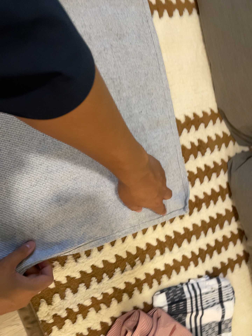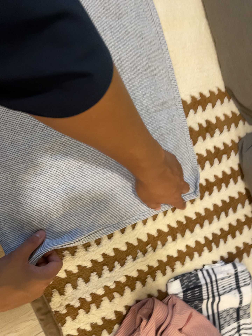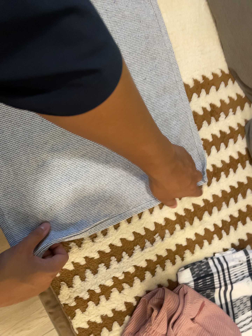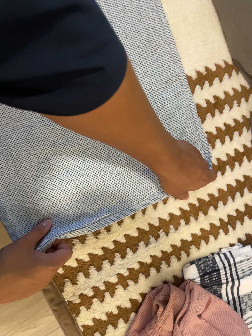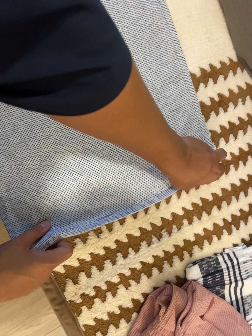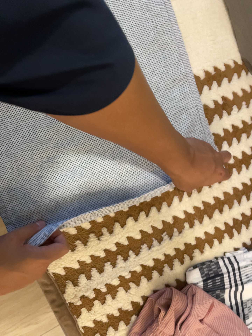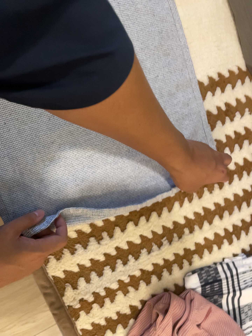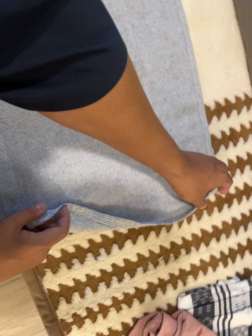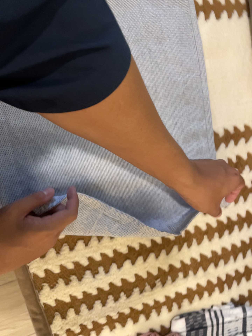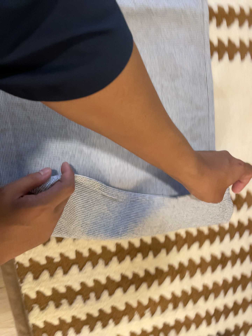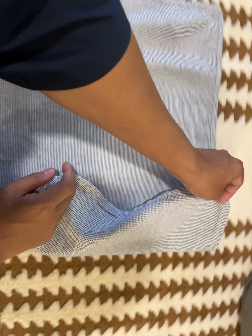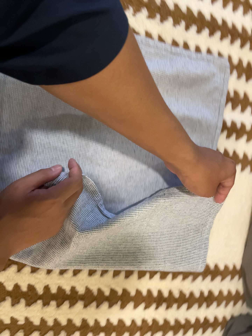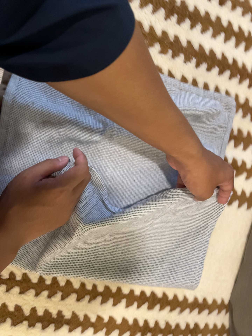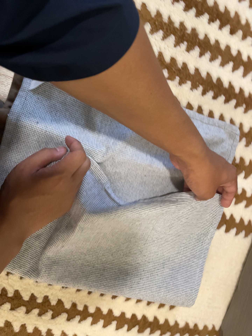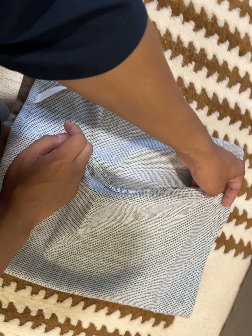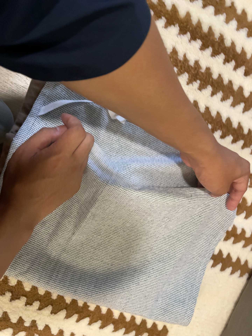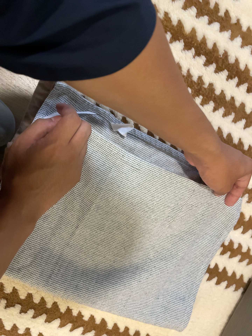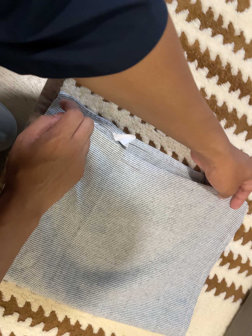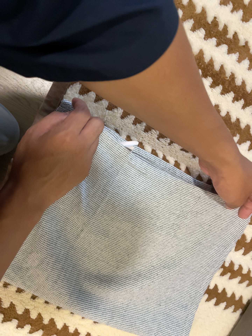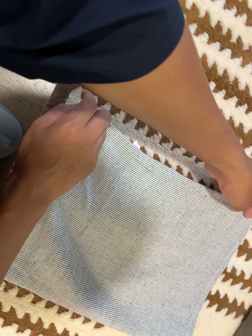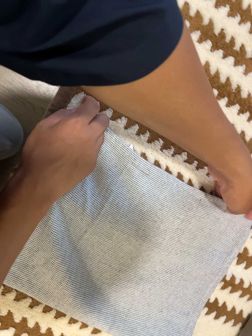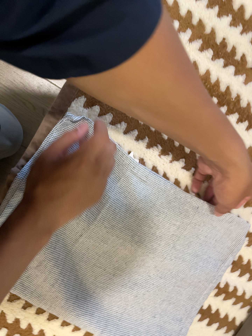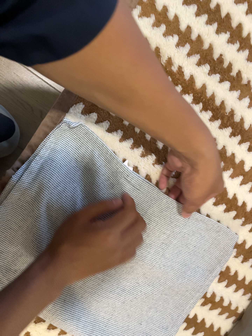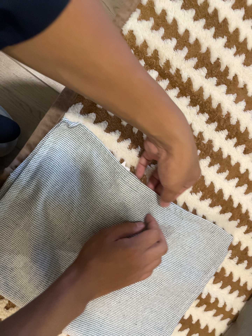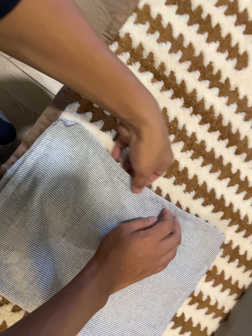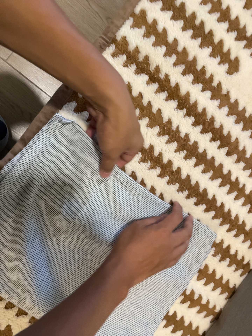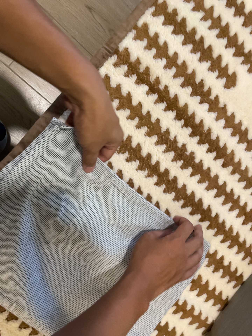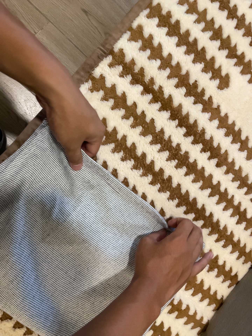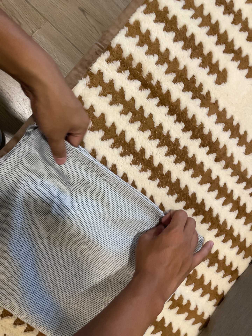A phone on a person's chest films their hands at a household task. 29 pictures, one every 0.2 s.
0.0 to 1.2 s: The camera shifts only a little, or ends up much as it began.
1.2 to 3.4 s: The camera travels toward the top of its view, about 36 cm, so close, fixed things drift downward. Its aim tips toward the top of its view by about 10 degrees, and the scene shifts downward. It rolls about its line of sight by about 50 degrees, and the scene rotates clockwise.
3.4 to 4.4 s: The camera shifts only a little, or ends up much as it began.
4.4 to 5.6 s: The camera travels toward the bottom of its view, about 6 cm.
The film runs forward here.
